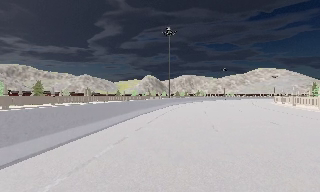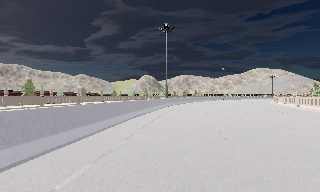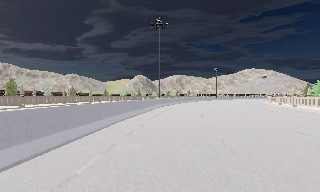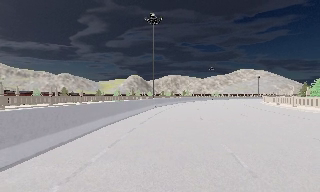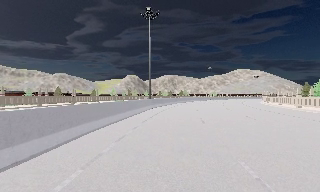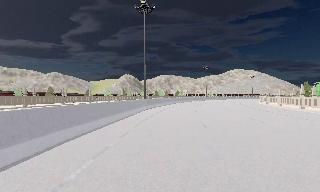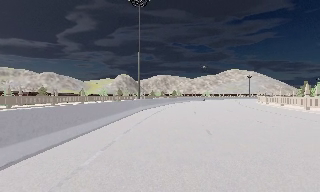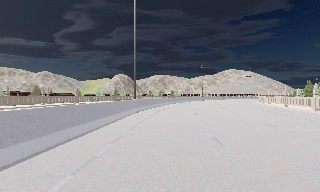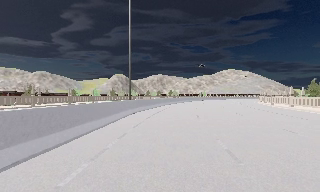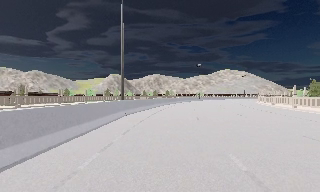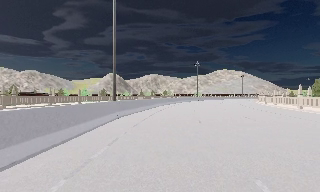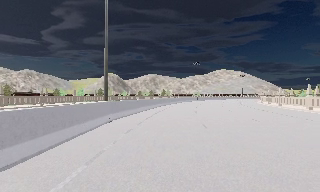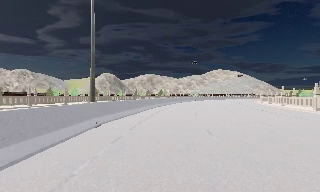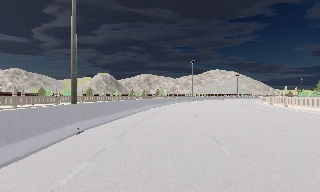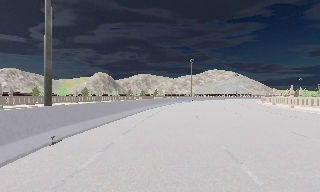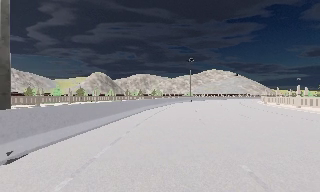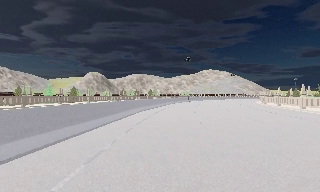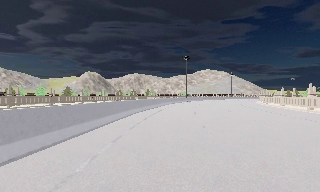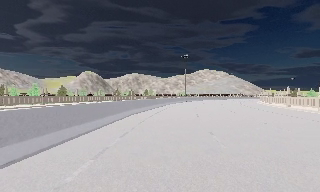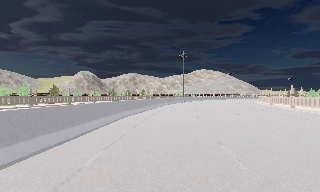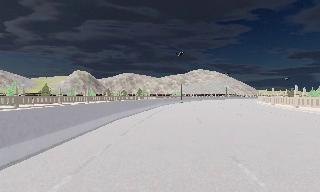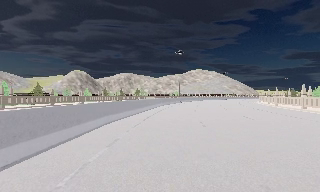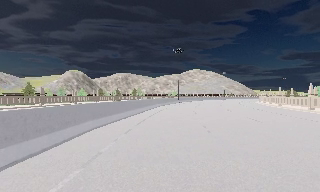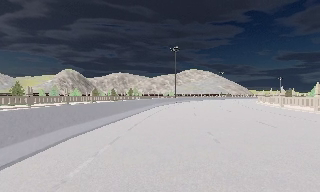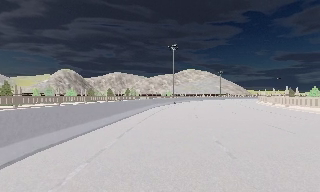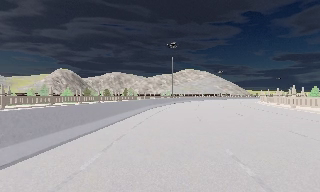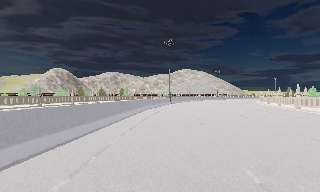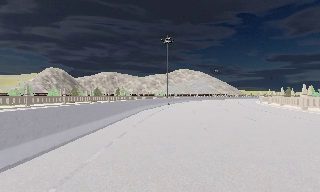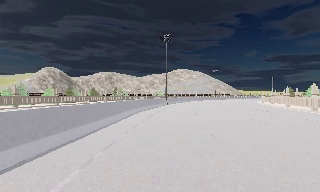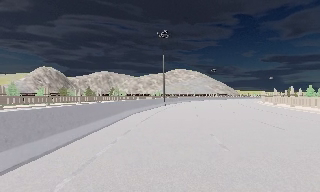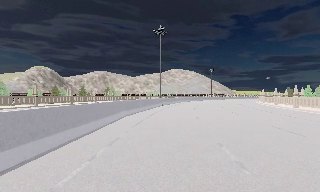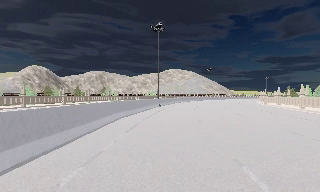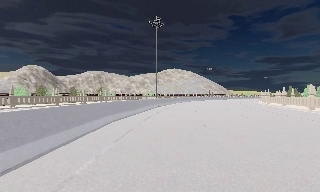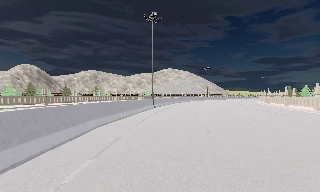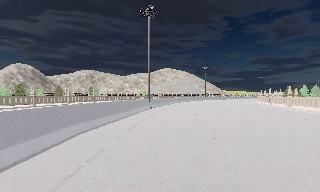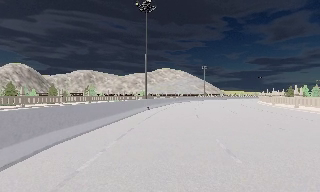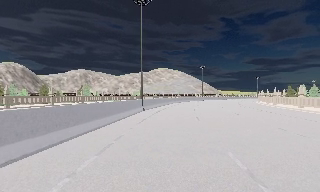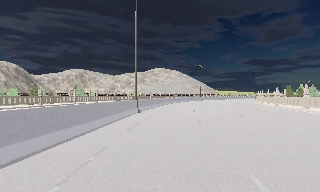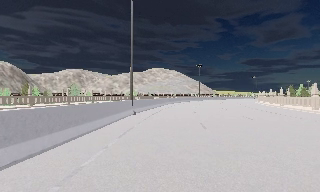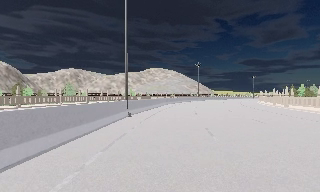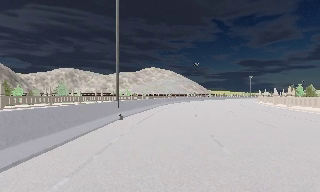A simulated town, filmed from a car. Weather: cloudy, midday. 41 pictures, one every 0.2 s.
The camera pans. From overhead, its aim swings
clockwise.
The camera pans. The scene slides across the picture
to the left.
0.0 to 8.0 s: The camera pans to its right, which is clockwise from overhead, by about 35 degrees. It travels forward, about 55 m.
The film runs forward here.
